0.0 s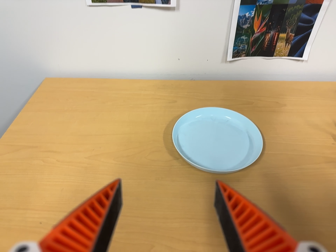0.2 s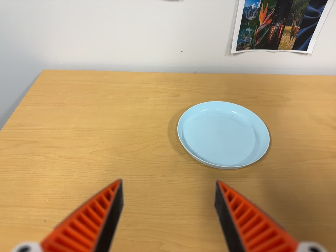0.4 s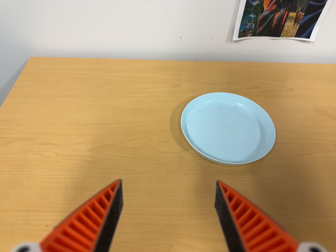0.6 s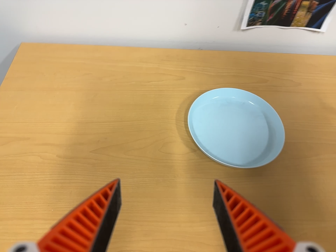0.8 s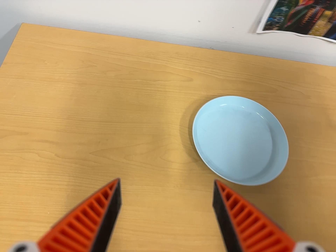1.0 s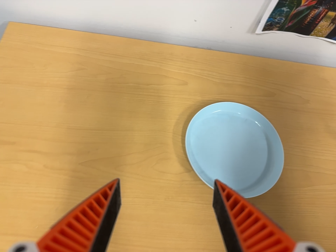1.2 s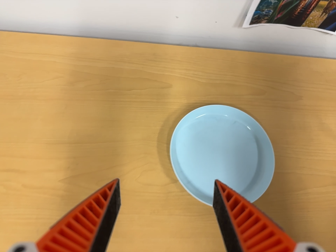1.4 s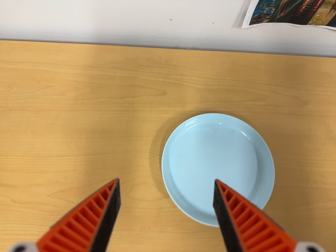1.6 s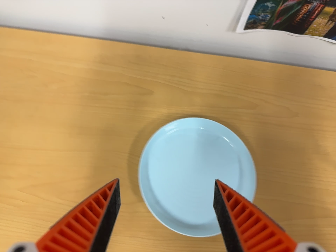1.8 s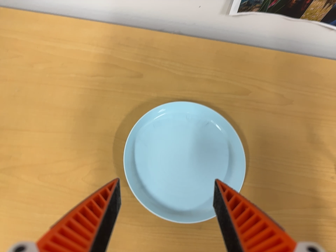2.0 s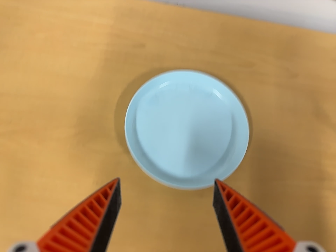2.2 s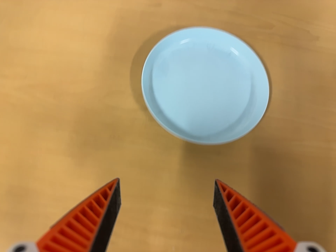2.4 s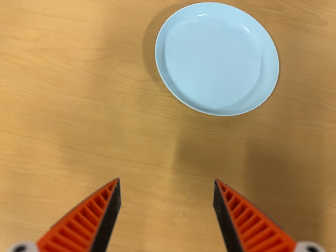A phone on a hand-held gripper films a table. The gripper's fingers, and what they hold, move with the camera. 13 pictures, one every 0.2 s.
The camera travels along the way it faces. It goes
forward.
The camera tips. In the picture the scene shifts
upward.
0.0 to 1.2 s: The camera travels toward the top of its view and forward, about 24 cm. Its aim tips toward the bottom of its view by about 25 degrees.
1.2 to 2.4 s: The camera travels toward the bottom of its view and forward, about 14 cm, so close, fixed things drift upward. It rolls about its line of sight by about 10 degrees, and the scene rotates clockwise.
The film runs forward here.
